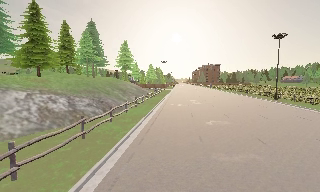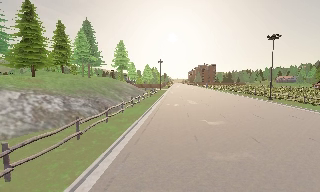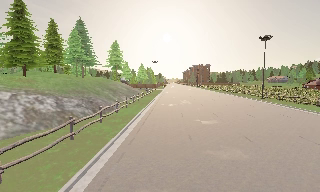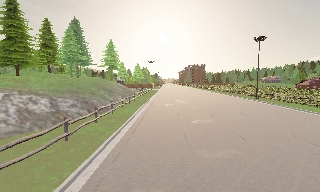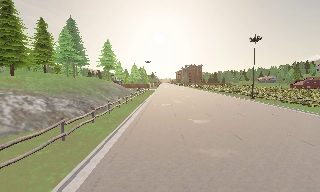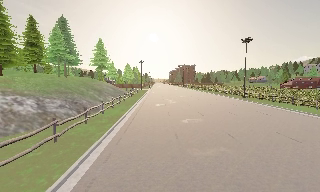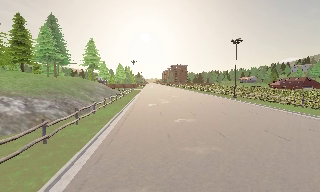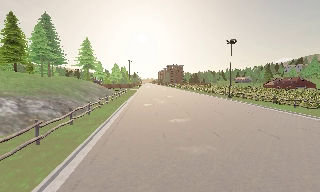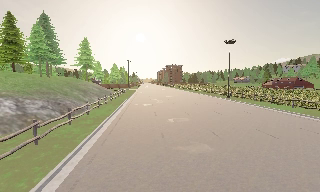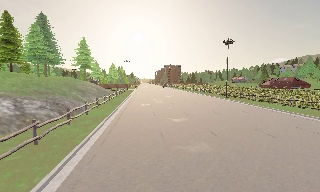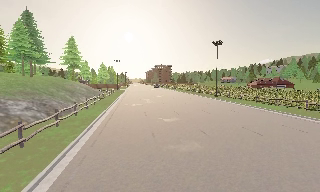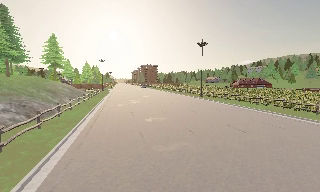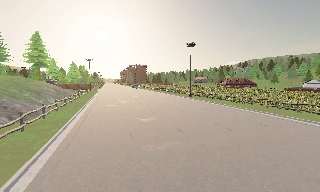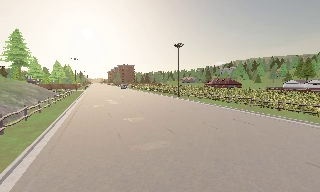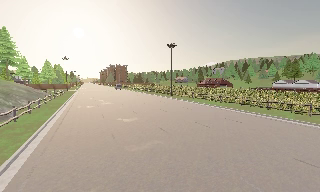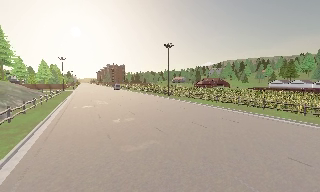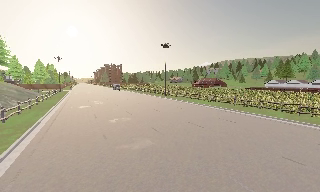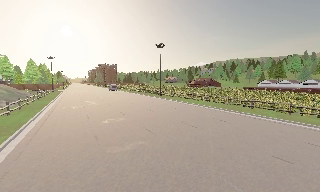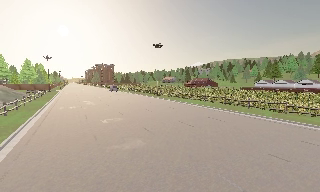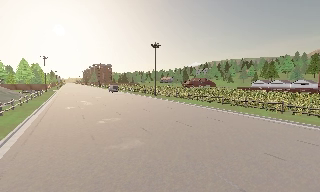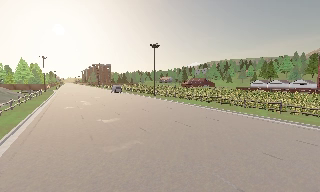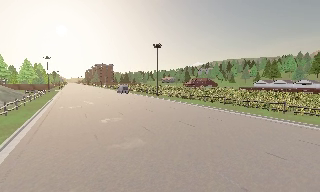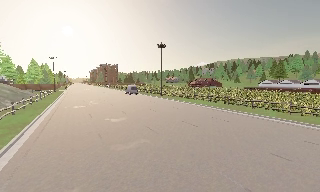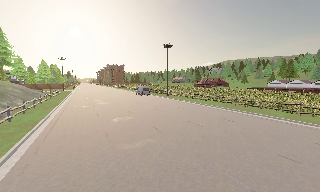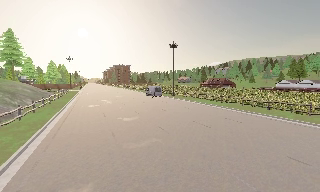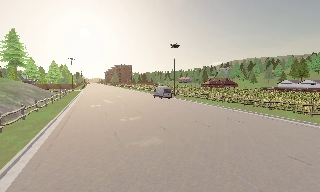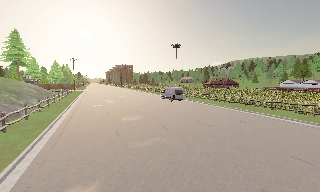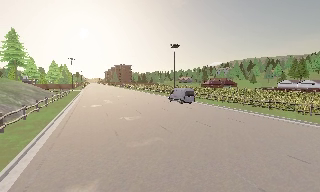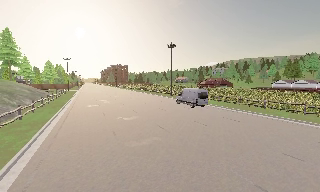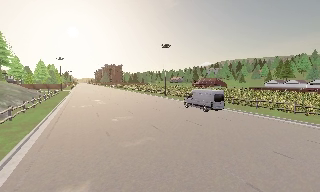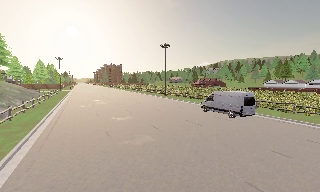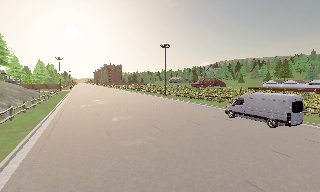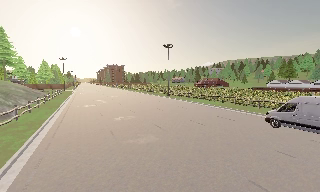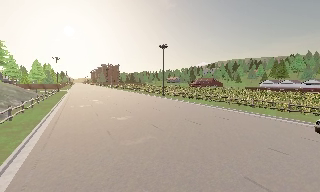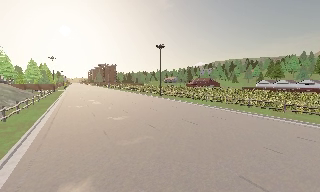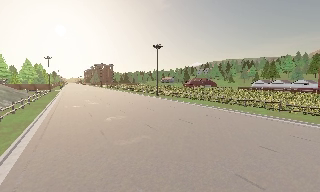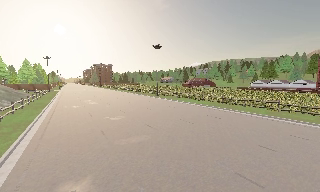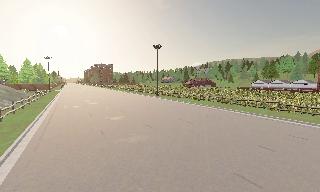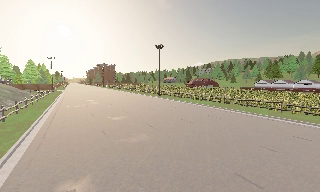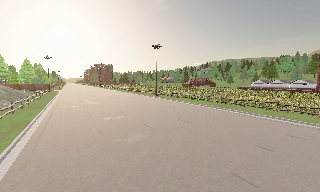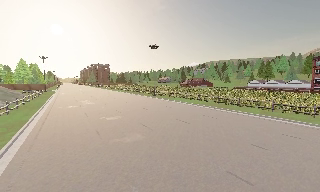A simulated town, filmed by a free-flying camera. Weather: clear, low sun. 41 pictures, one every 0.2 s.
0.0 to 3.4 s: The scene slides to the left, as the camera pans about 35 degrees to its right. It travels backward, about 0.5 m.
3.4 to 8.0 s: The camera travels backward, about 1 m, so what stands in front gets smaller.
The film runs backward here.
